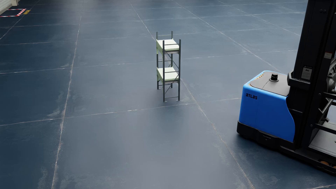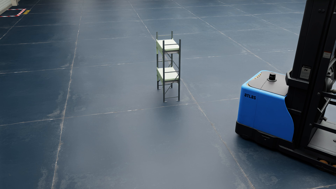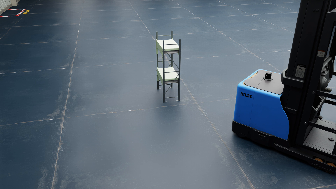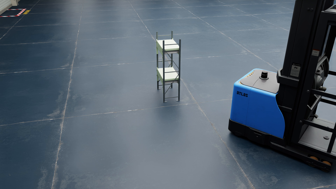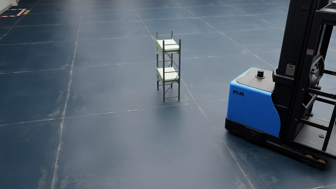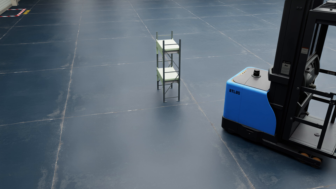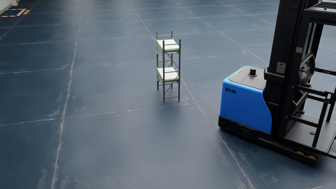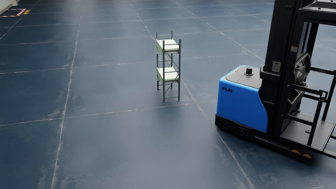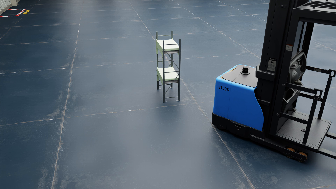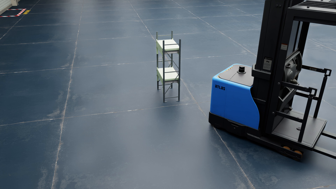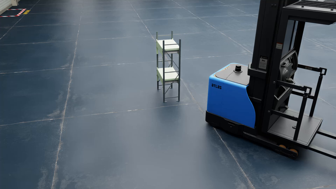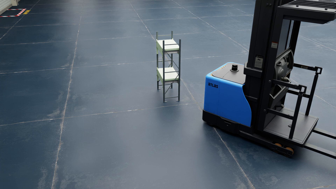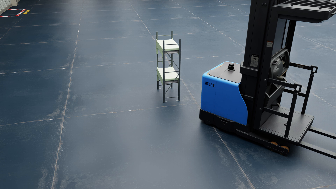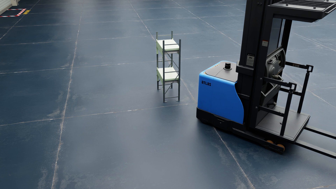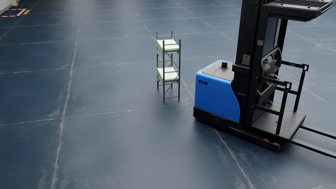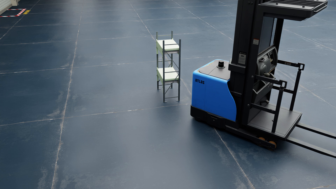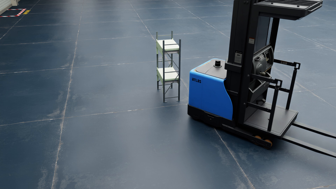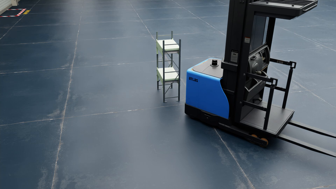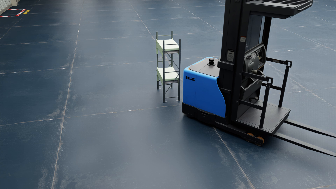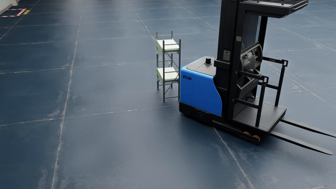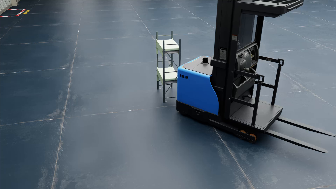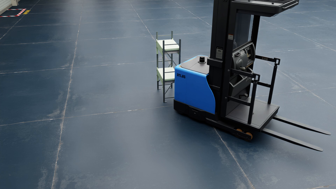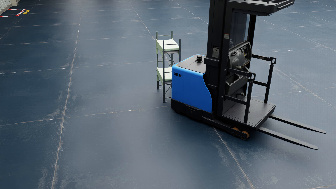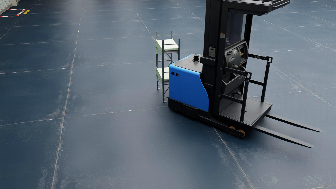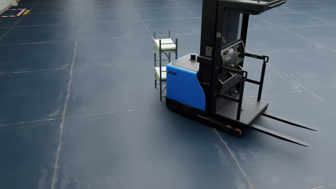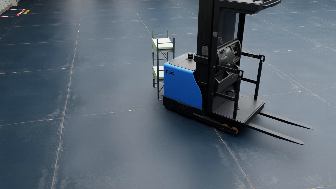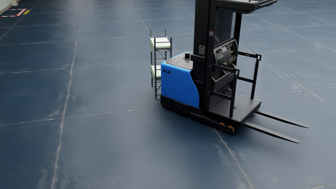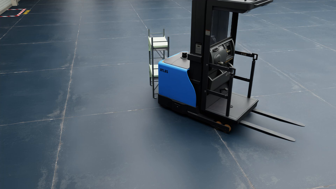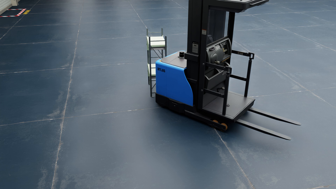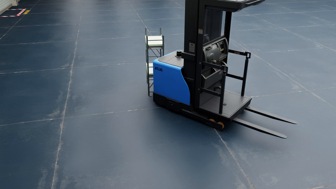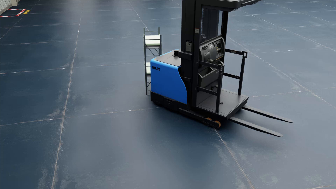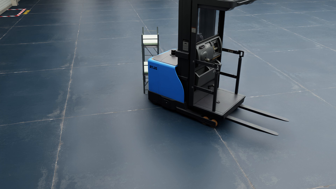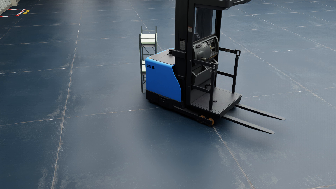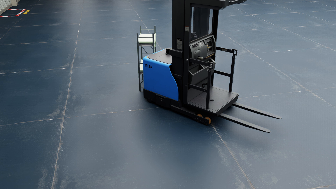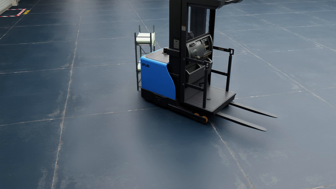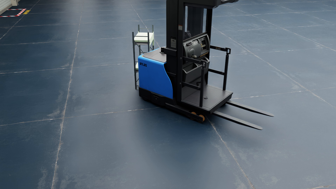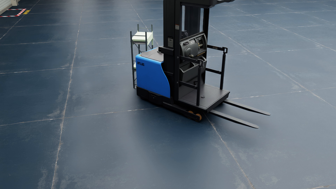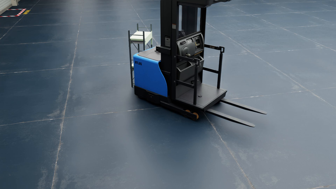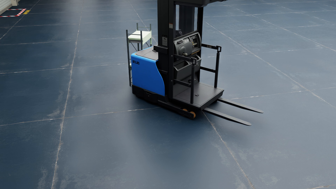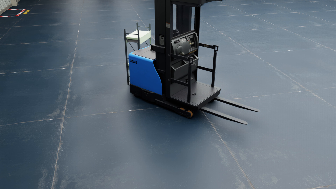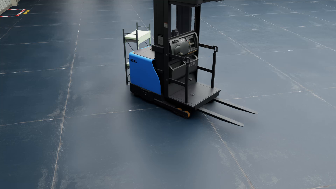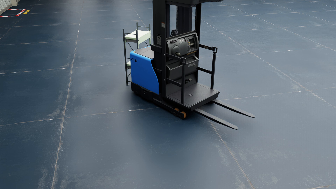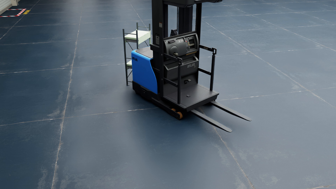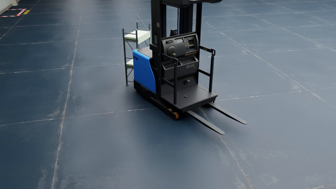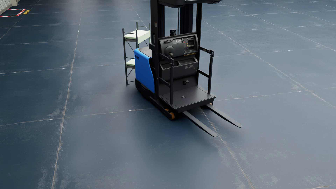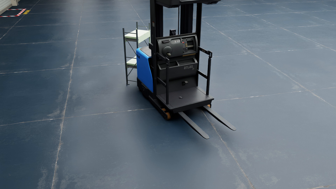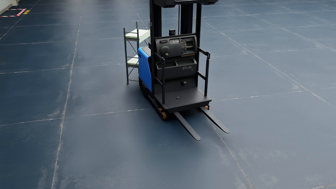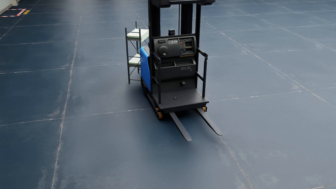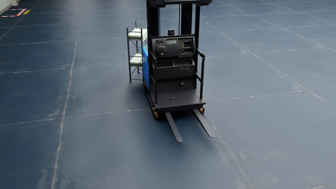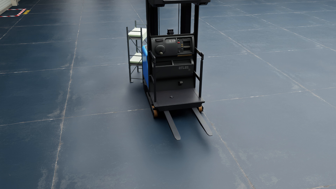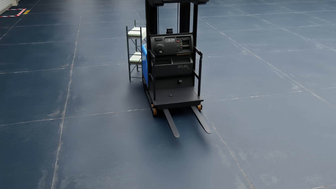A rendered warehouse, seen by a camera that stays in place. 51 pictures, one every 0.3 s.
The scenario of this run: A forklift runs into an object in its way.
